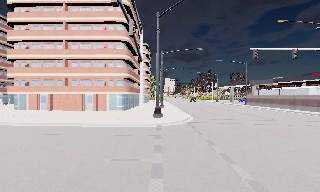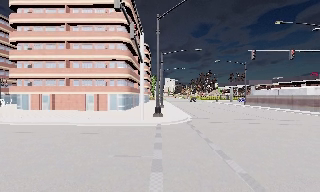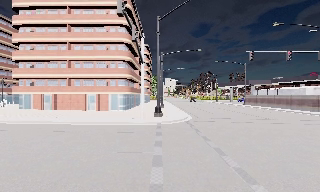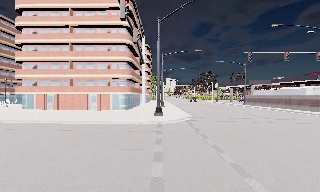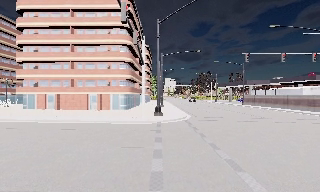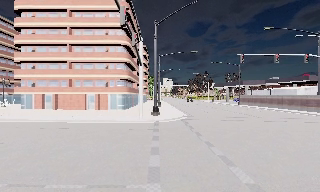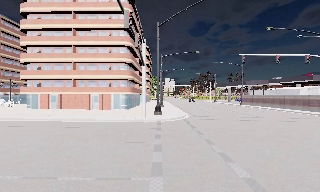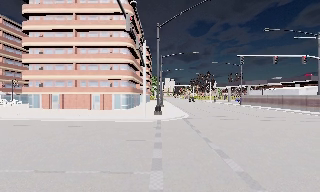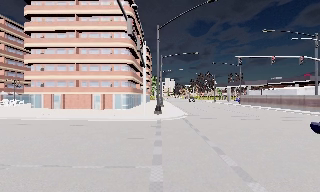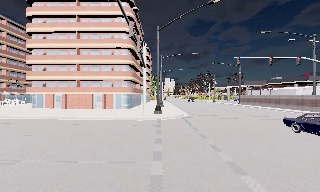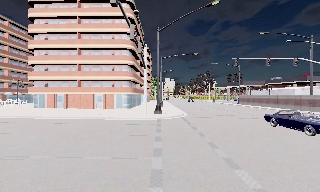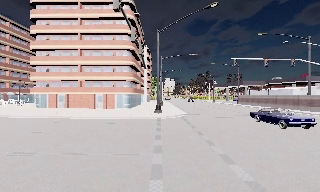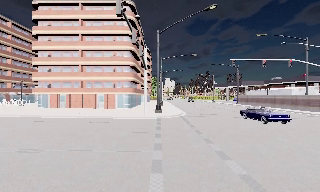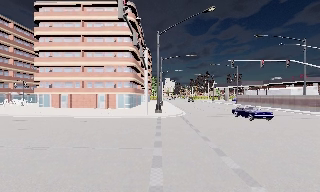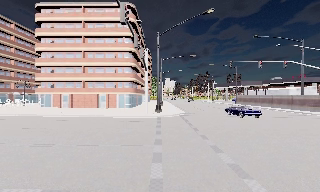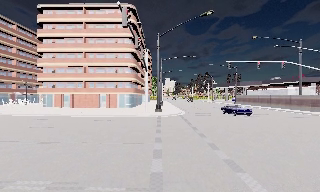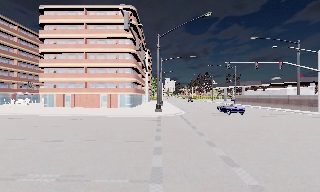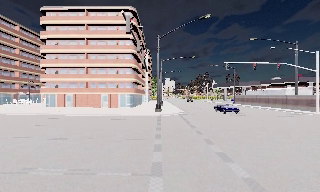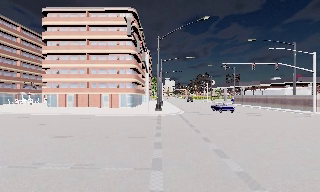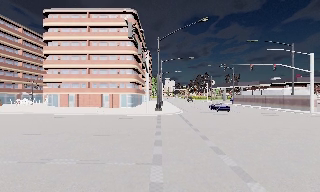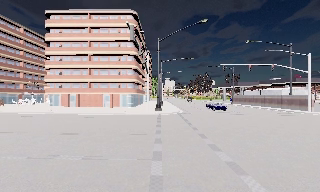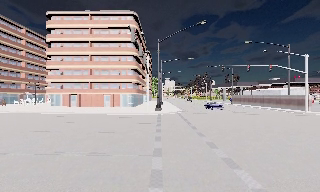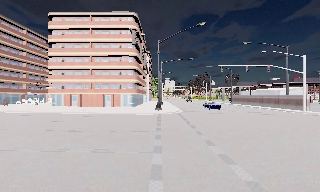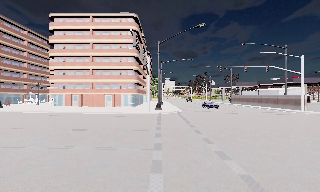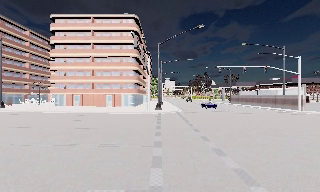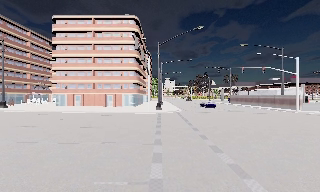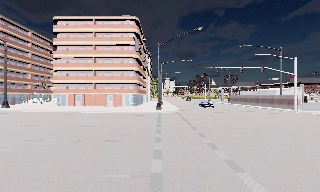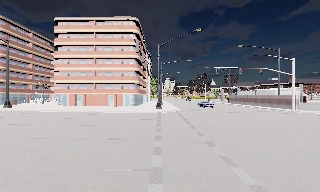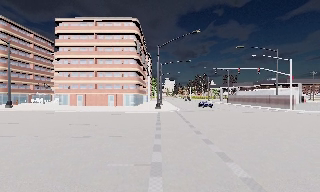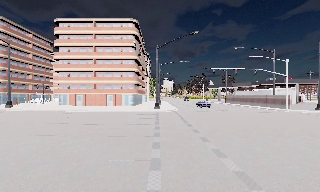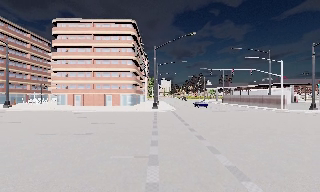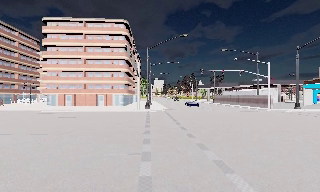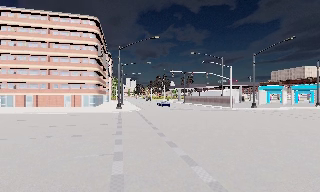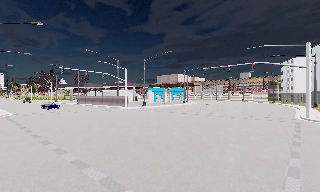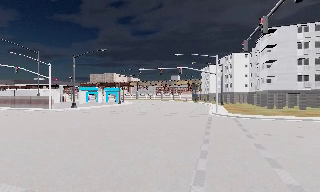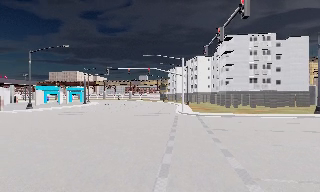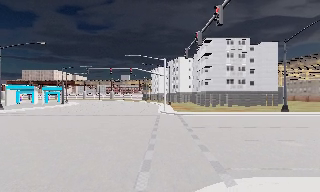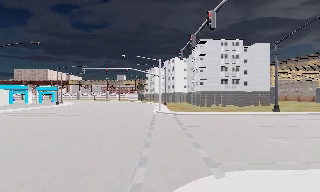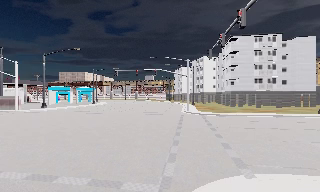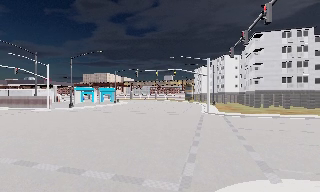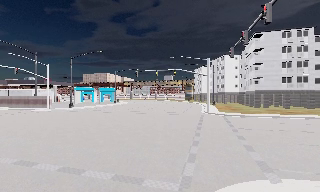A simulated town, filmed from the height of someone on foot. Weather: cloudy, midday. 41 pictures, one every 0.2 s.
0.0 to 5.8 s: The camera travels backward, about 10 m, so what stands in front gets smaller.
5.8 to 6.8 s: The camera pans to its right, which is clockwise from overhead, by about 70 degrees. It travels backward, about 2 m.
6.8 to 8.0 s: The camera travels backward, about 1.5 m, so what stands in front gets smaller. It loses speed.
The film runs backward here.
